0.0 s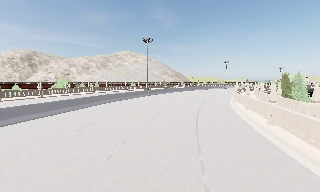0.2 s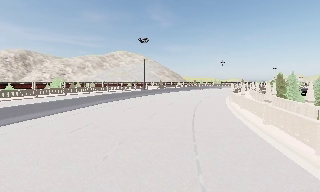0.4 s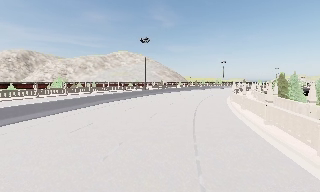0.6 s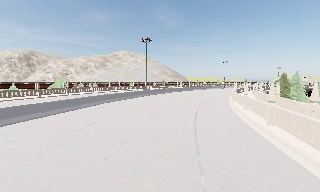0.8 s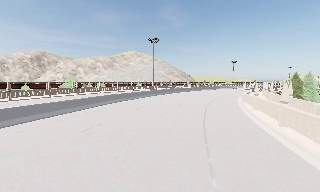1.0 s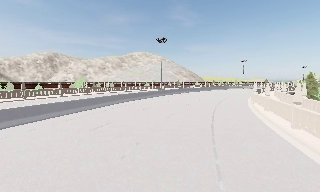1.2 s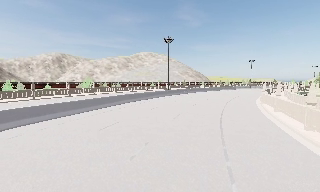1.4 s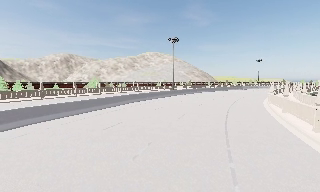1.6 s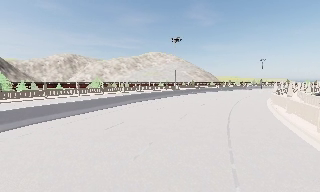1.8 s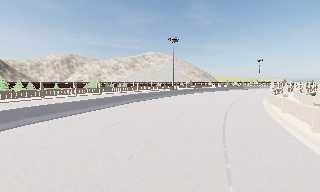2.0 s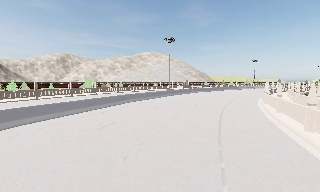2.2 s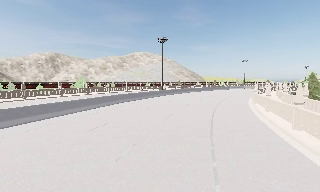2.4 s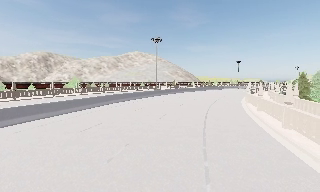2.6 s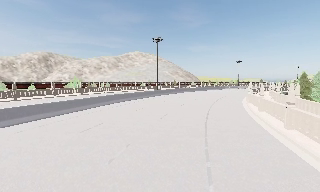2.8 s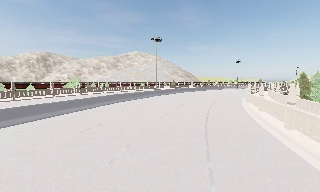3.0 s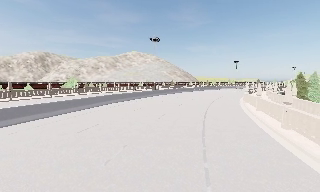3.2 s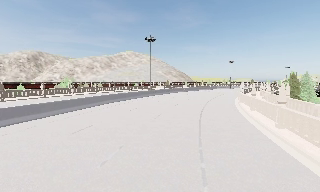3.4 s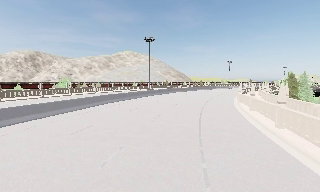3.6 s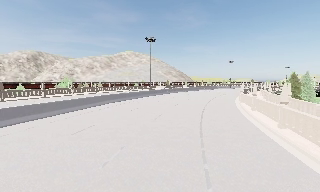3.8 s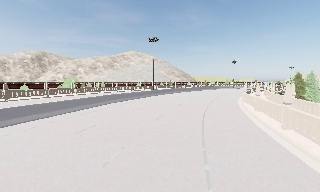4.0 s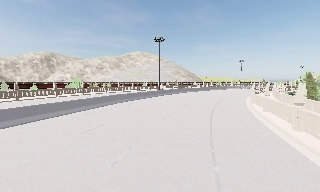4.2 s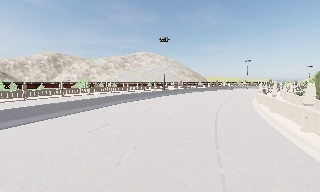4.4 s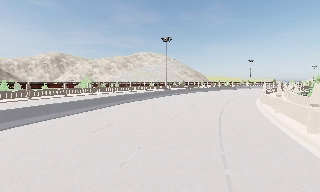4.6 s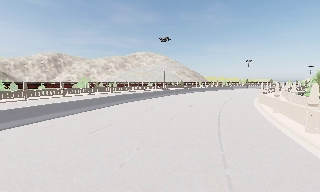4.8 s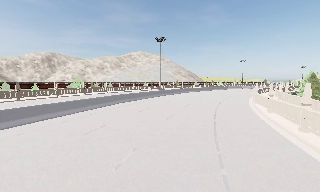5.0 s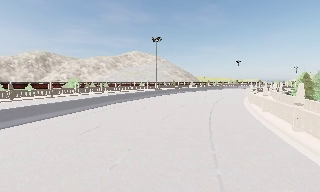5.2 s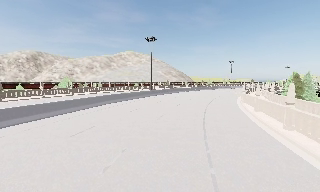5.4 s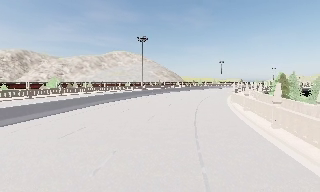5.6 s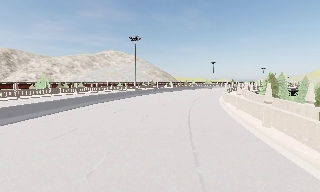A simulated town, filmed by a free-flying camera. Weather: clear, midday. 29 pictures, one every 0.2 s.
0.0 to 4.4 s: The camera travels forward, about 0.5 m, so what stands in front looms larger.
4.4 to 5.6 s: The scene slides to the left, as the camera pans about 10 degrees to its right.
The film runs forward here.
